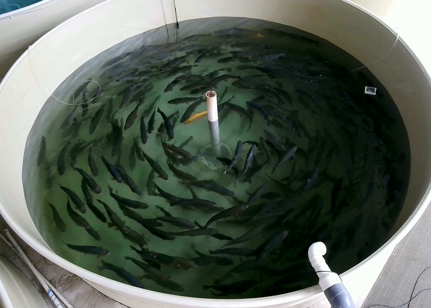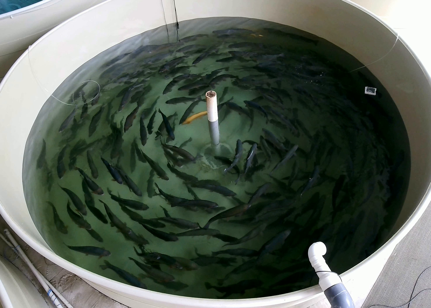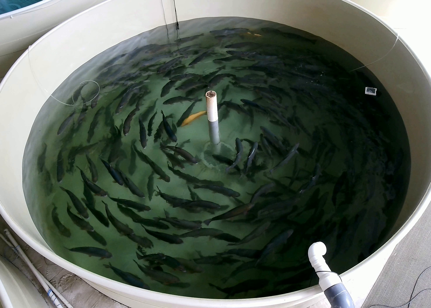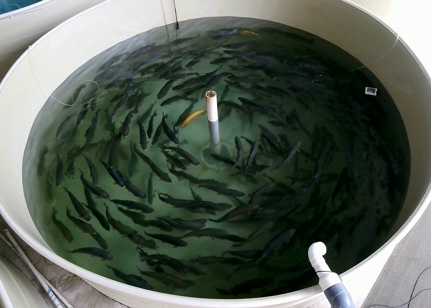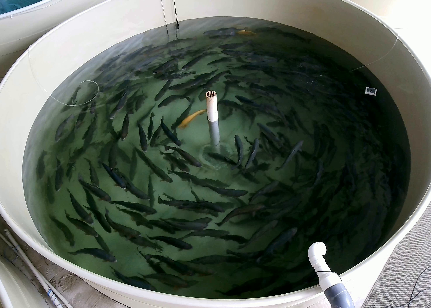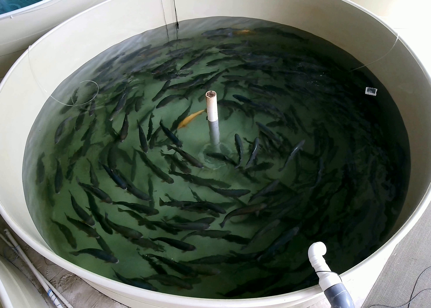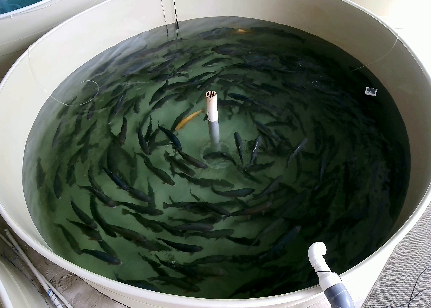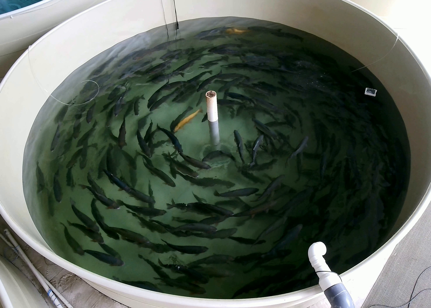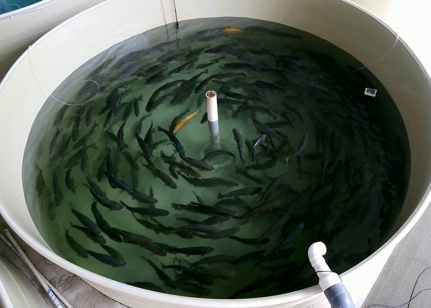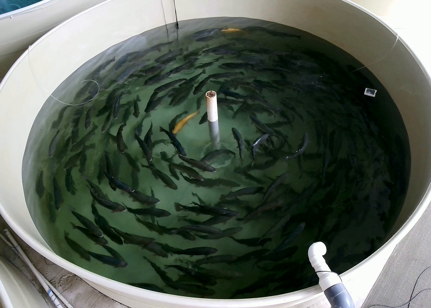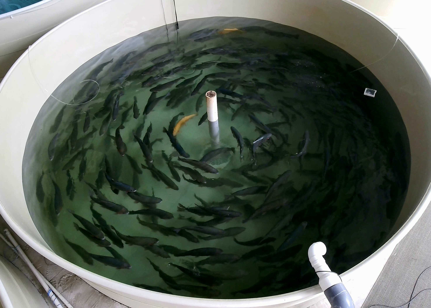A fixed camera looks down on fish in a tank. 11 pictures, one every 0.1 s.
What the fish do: Normal cruising.
